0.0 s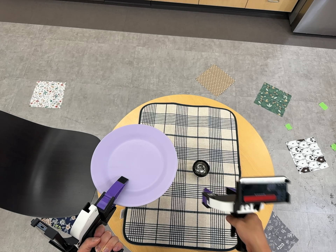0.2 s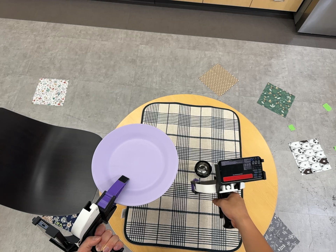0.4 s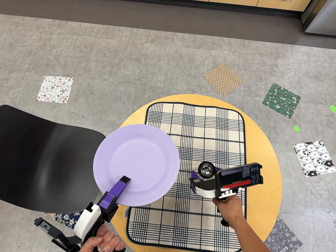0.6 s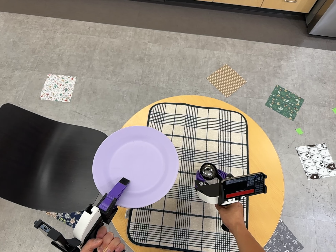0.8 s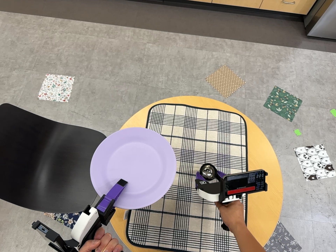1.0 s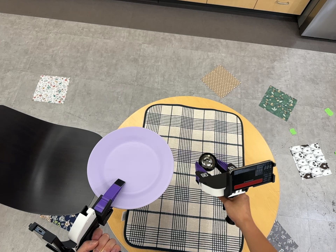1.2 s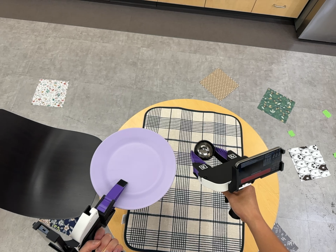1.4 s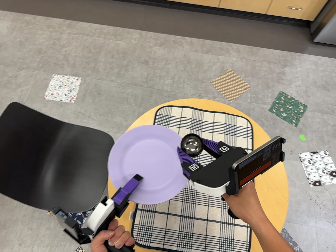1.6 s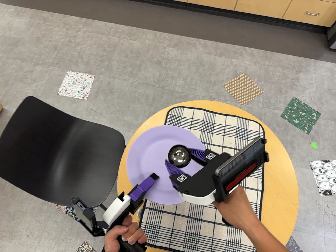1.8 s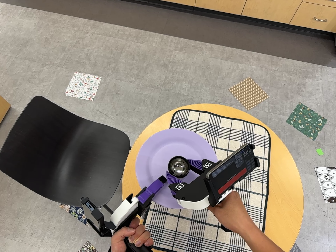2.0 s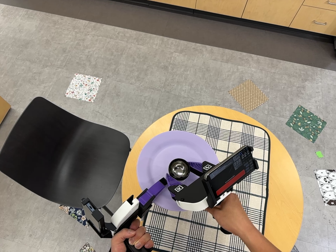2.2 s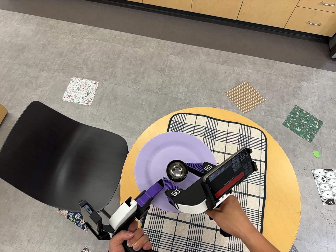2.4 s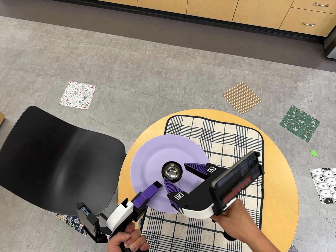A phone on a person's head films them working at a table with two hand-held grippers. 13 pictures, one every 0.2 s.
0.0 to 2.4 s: The camera travels to its left, about 4 cm, so close, fixed things drift to the right.
The film runs backward here.
